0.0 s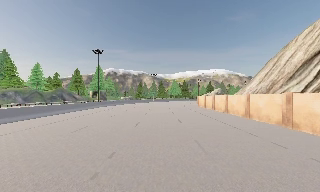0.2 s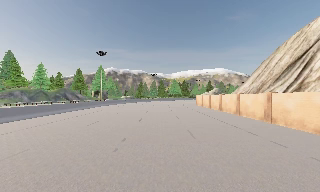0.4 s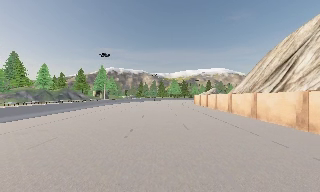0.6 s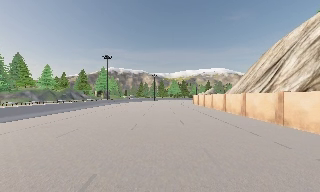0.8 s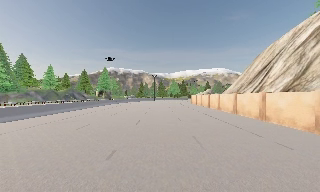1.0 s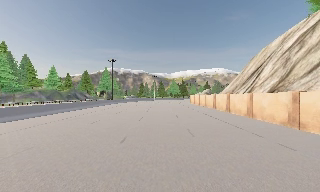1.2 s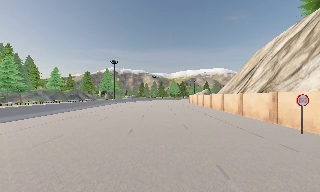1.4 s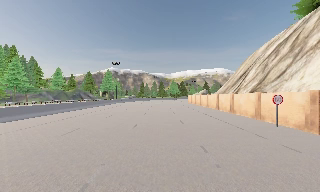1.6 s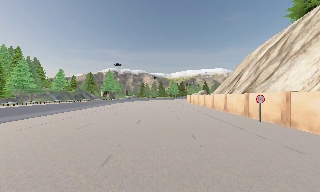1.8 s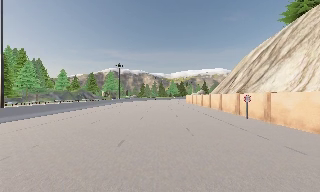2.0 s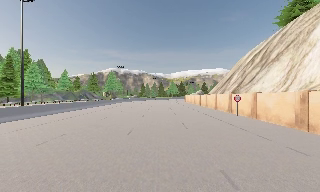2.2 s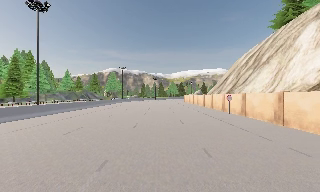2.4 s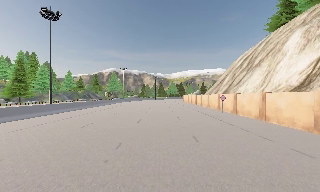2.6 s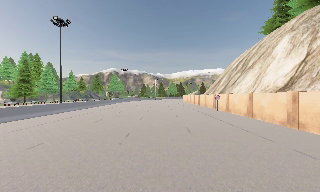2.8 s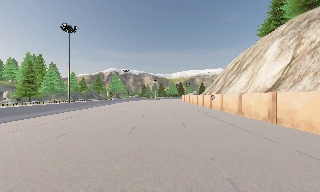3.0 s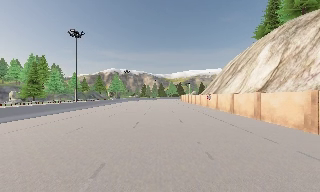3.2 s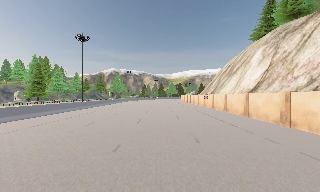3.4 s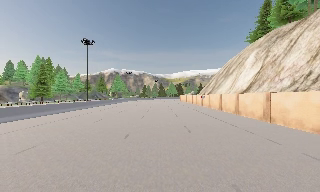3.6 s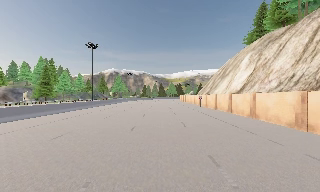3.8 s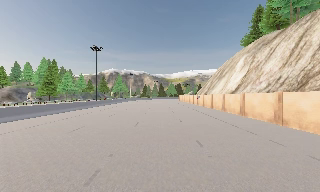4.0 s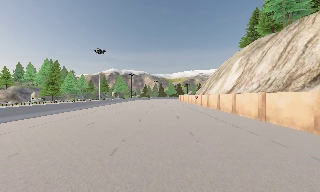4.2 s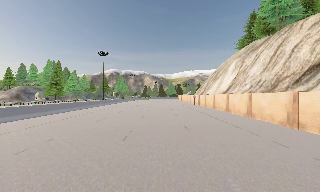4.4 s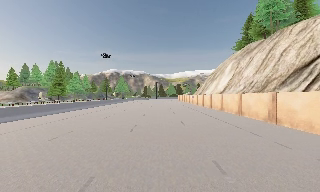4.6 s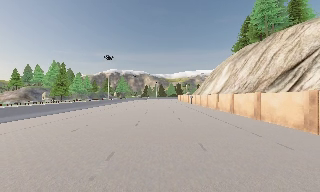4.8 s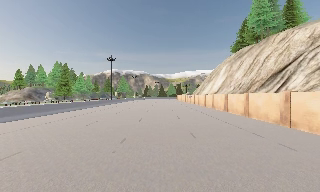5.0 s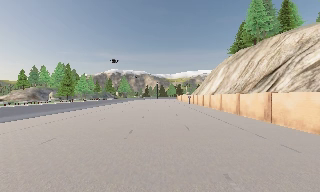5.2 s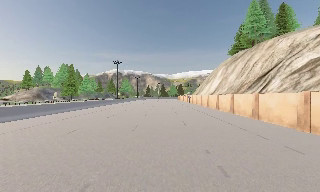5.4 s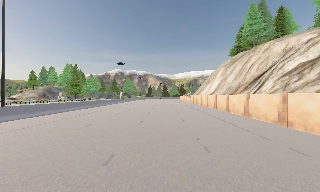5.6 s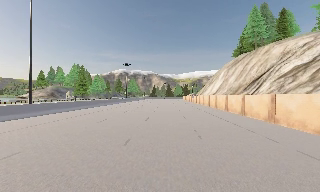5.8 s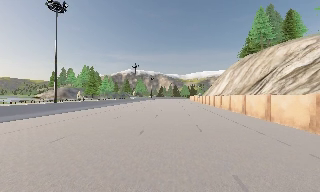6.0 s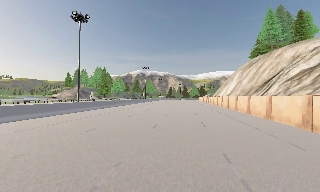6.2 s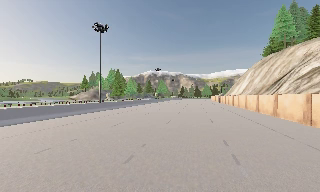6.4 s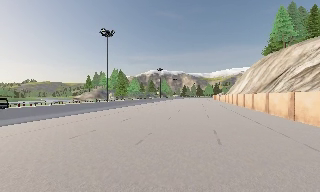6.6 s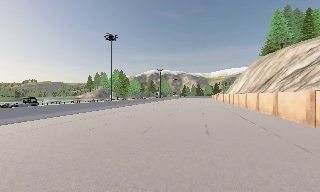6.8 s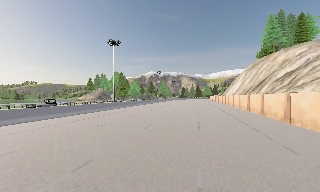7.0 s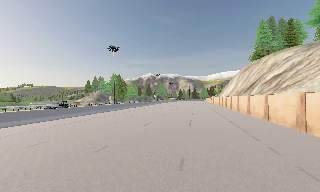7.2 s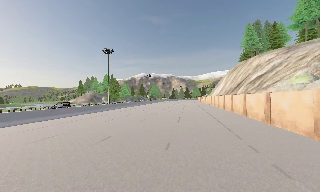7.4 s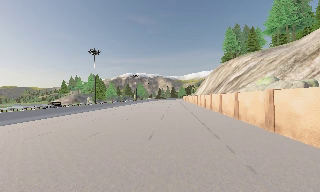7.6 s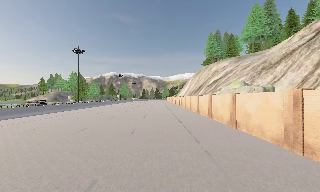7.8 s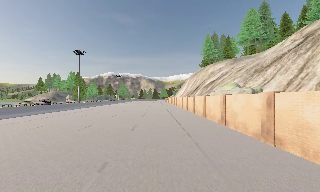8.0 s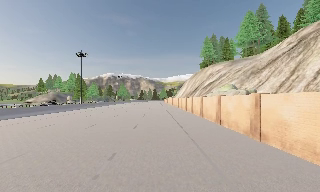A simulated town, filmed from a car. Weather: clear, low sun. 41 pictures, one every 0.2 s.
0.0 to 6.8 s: The camera pans to its left, which is counterclockwise from overhead, by about 15 degrees. It travels backward, about 65 m, so what stands in front gets smaller.
6.8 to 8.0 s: The scene slides to the left, as the camera pans about 15 degrees to its right. It travels backward, about 9 m, so what stands in front gets smaller. It loses speed.
The film runs backward here.
